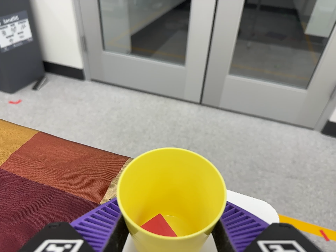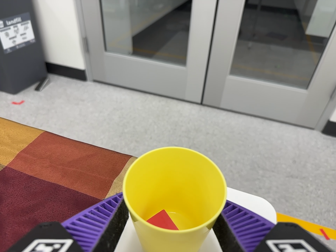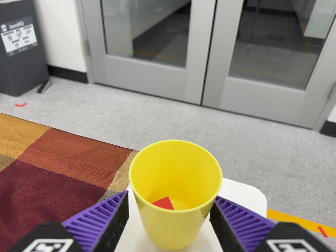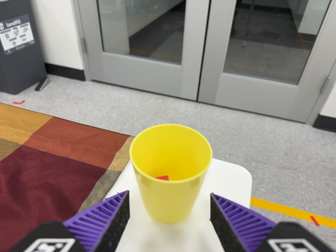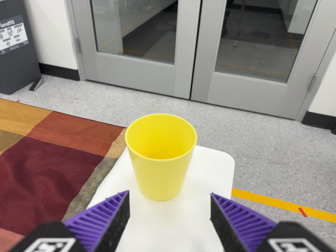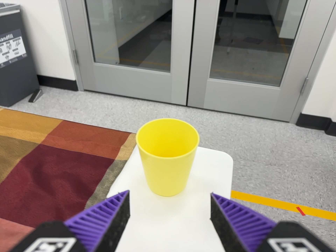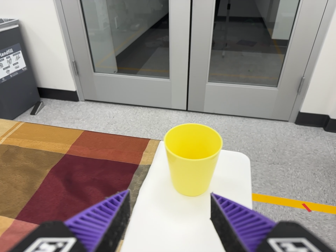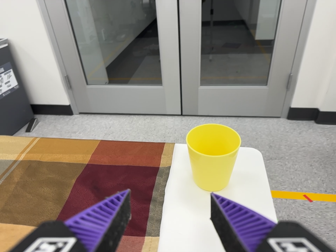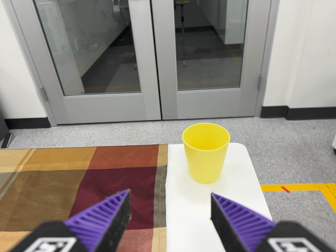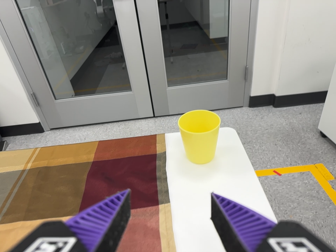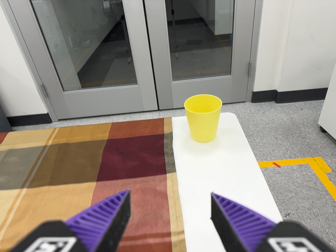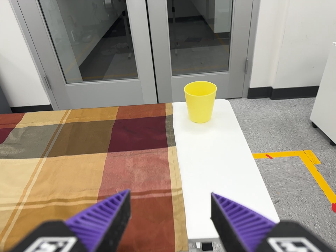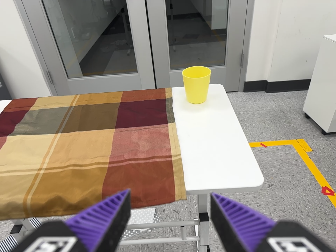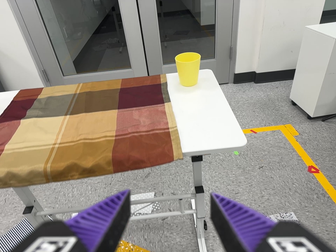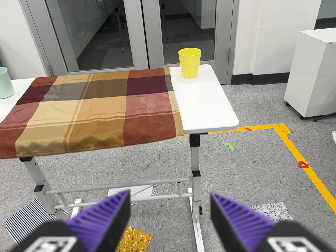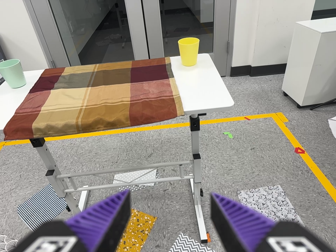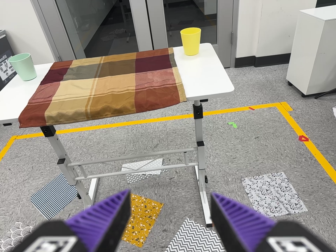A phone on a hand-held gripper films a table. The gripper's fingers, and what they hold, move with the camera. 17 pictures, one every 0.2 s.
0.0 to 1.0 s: The camera travels backward, about 12 cm, so what stands in front gets smaller.
1.0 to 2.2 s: The camera pans to its right by about 10 degrees. It travels backward and to its left, about 30 cm, so what stands in front gets smaller. It rolls about its line of sight by about 15 degrees, and the scene rotates counterclockwise.
2.2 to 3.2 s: The camera travels backward and toward the bottom of its view, about 40 cm, so what stands in front gets smaller.
The film runs backward here.
